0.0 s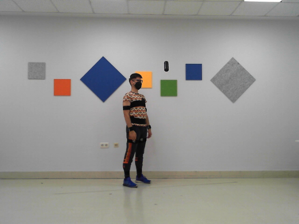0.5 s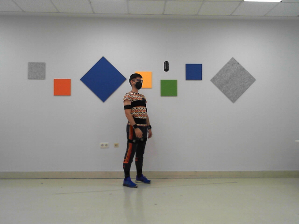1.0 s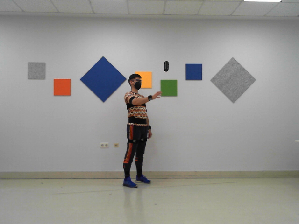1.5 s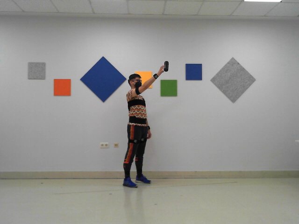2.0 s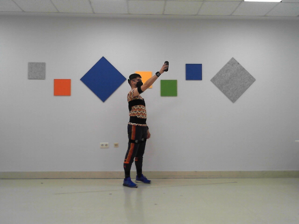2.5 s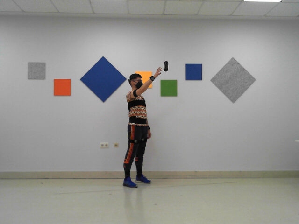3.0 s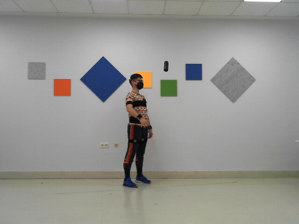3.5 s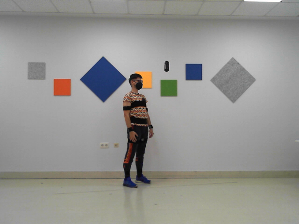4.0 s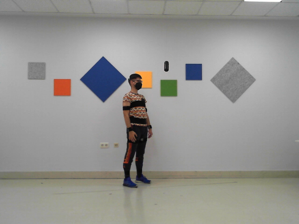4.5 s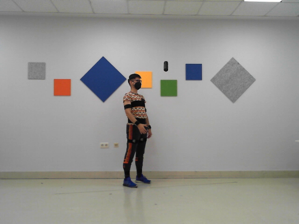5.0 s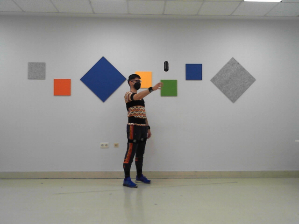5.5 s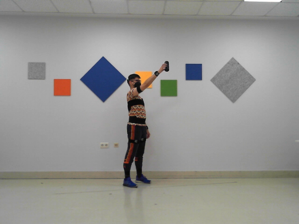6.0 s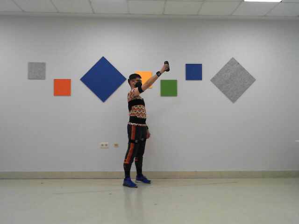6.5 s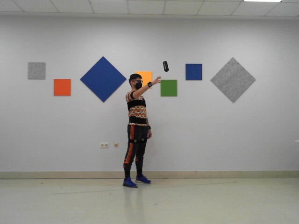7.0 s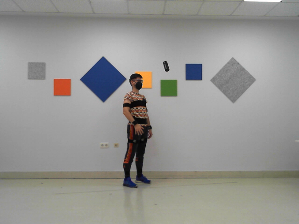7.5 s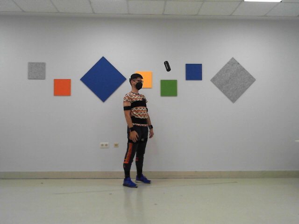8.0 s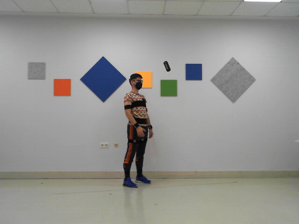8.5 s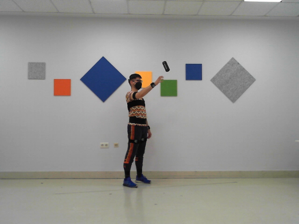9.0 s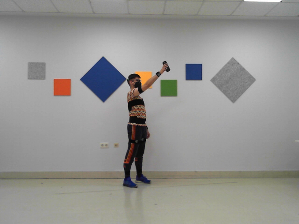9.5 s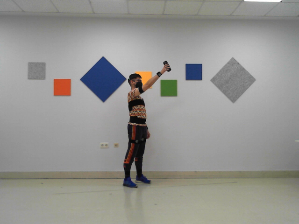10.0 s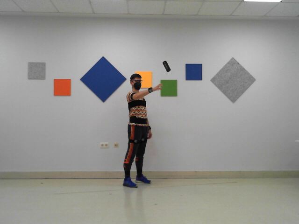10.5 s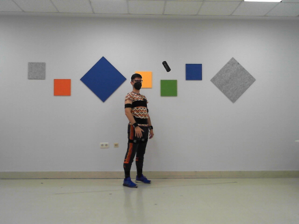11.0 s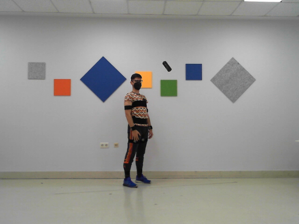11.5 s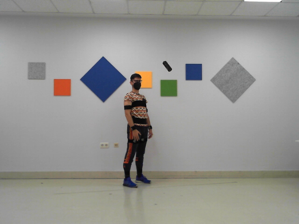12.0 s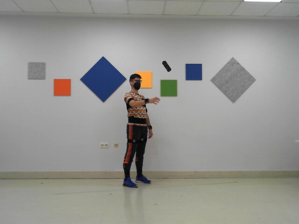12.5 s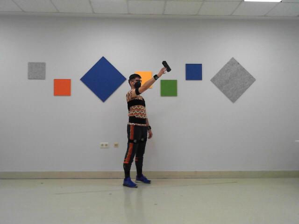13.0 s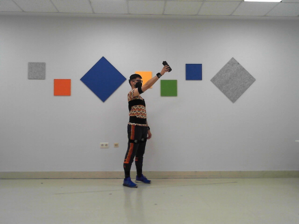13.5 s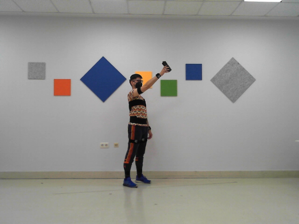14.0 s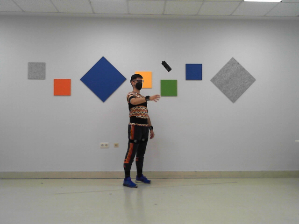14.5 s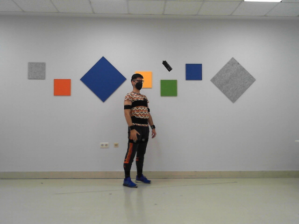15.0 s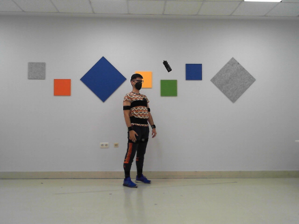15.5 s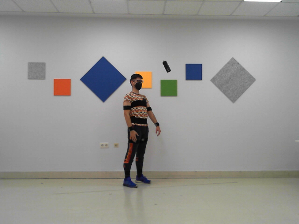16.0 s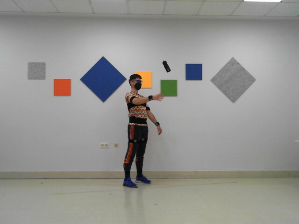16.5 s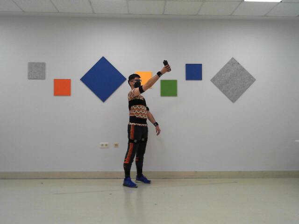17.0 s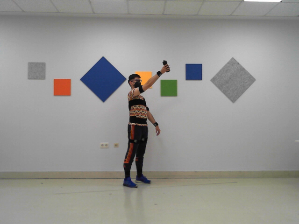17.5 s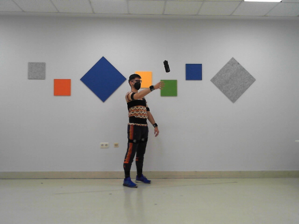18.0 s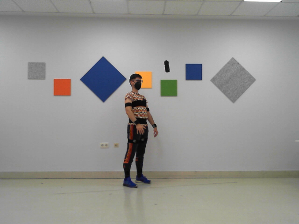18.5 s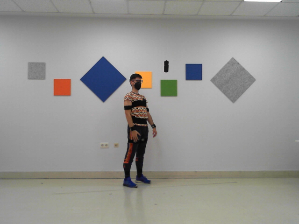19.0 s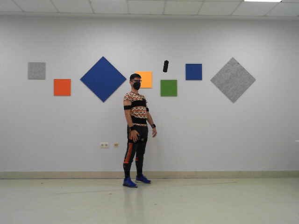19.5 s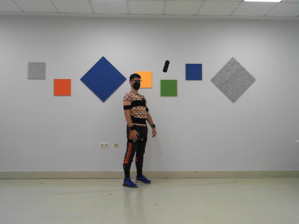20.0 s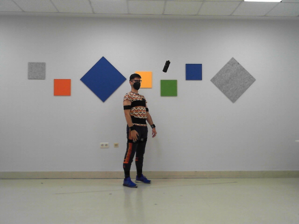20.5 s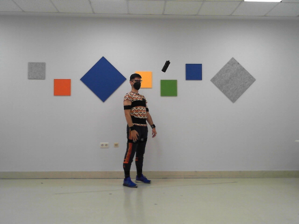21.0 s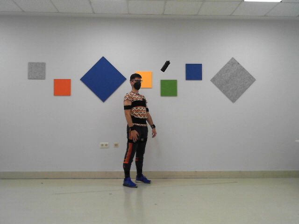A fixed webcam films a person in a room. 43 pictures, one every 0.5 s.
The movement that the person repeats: Reach up for a bottle in a high position, right hand.
